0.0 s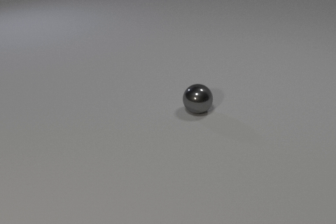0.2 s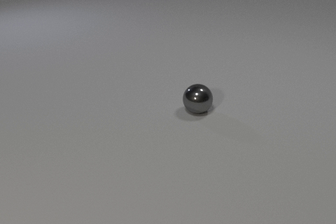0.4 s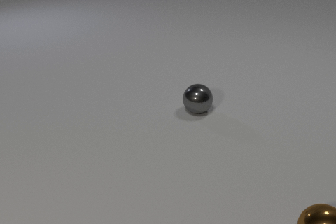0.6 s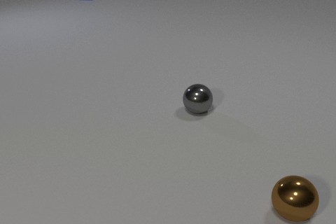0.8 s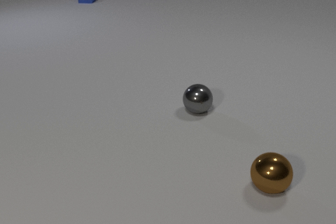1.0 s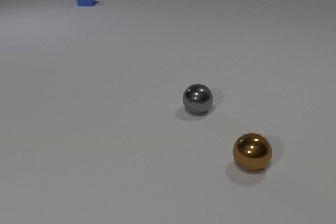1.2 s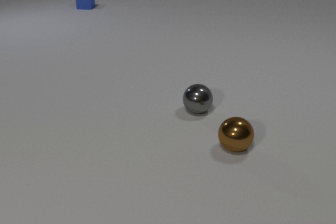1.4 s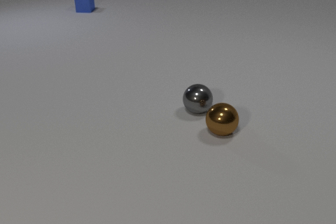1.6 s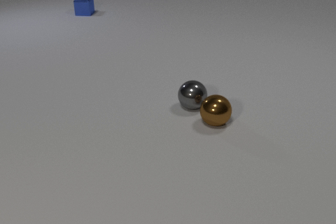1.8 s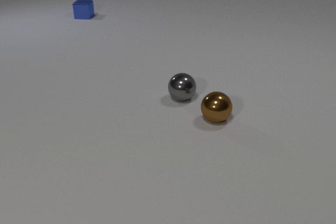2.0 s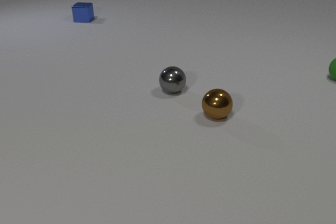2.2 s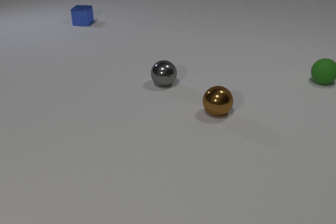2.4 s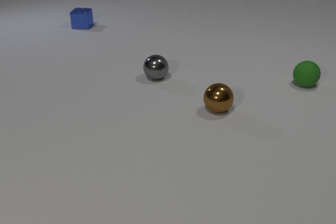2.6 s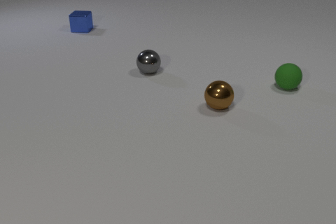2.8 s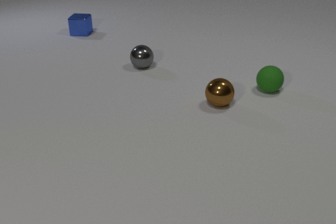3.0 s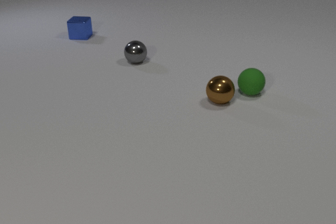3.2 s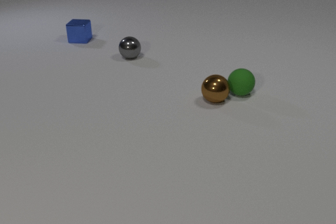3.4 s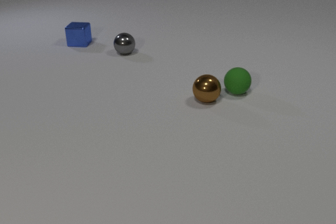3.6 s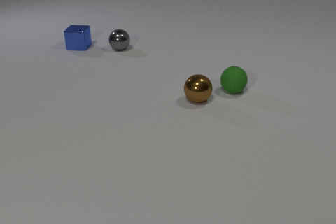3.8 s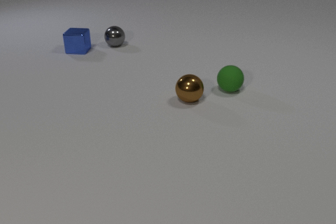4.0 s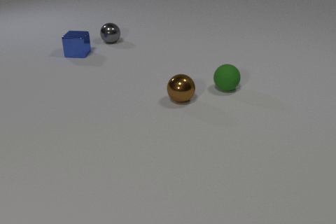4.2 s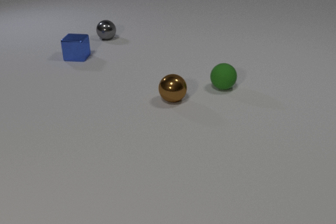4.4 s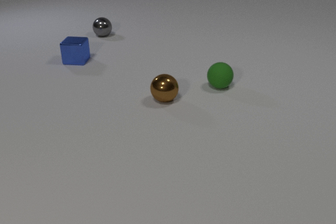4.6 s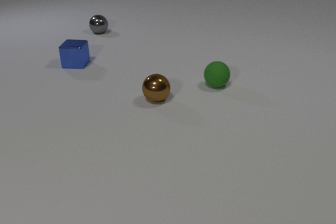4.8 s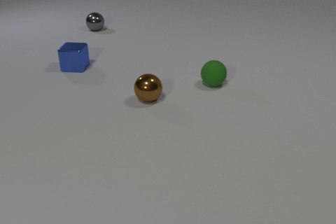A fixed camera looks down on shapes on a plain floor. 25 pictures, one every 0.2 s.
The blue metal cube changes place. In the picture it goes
toward the camera.
The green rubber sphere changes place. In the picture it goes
to the left.
0.0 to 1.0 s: The brown metal sphere comes in at the bottom edge, rolls away from the camera and to the left. The blue metal cube comes in at the top edge, slides toward the camera.
1.0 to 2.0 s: The brown metal sphere rolls away from the camera and to the left. The gray metal sphere rolls away from the camera and to the left. The green rubber sphere comes in at the right edge, rolls to the left and toward the camera. The blue metal cube slides toward the camera. The brown metal sphere and the gray metal sphere collide.
2.0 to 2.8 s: The brown metal sphere rolls away from the camera. The gray metal sphere rolls away from the camera and to the left. The green rubber sphere rolls to the left and toward the camera. The blue metal cube slides toward the camera.
2.8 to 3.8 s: The brown metal sphere rolls to the left. The gray metal sphere rolls away from the camera and to the left. The green rubber sphere rolls to the left. The blue metal cube slides toward the camera. The brown metal sphere and the green rubber sphere collide.
3.8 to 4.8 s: The brown metal sphere rolls to the left. The gray metal sphere rolls away from the camera. The green rubber sphere rolls to the left and away from the camera. The blue metal cube slides toward the camera.
What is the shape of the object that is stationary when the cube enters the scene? sphere.
How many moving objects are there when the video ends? 4.
How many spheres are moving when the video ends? 3.
